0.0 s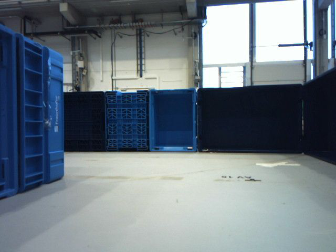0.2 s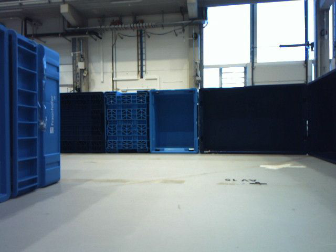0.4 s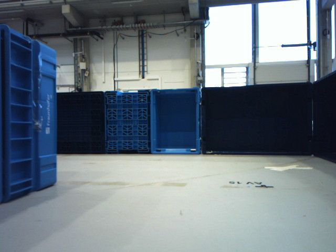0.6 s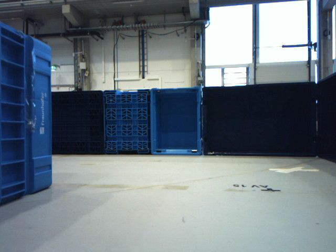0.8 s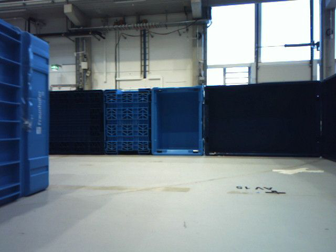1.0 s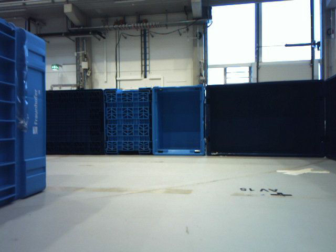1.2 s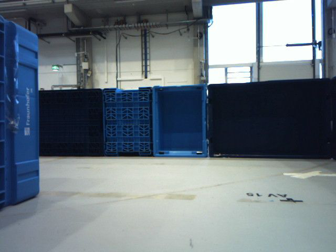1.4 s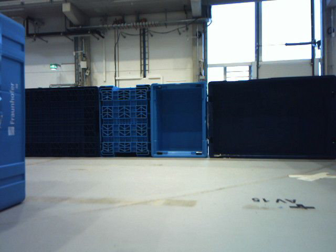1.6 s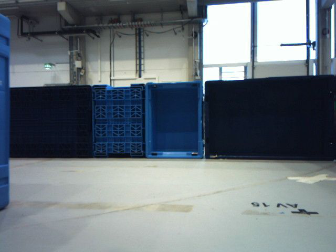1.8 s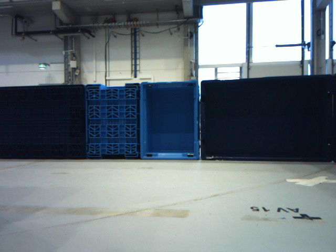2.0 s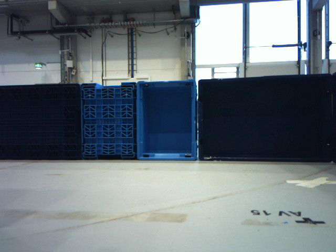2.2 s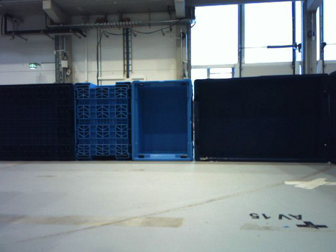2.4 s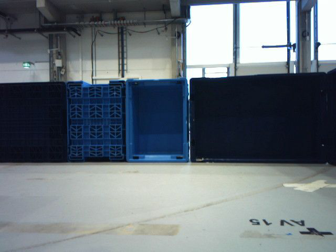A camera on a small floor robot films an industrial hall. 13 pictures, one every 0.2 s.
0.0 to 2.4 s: The camera travels forward, about 0.5 m, so what stands in front looms larger.
The film runs forward here.
